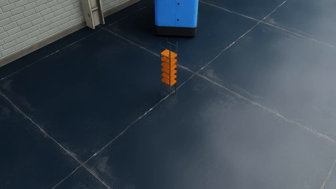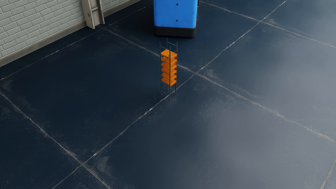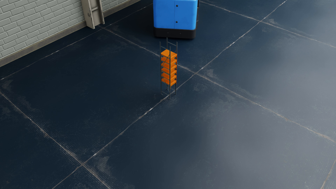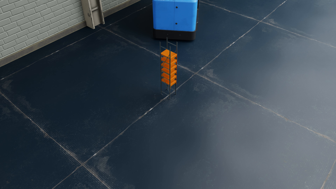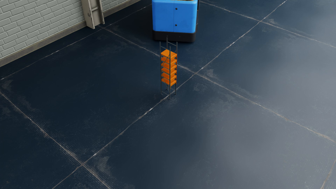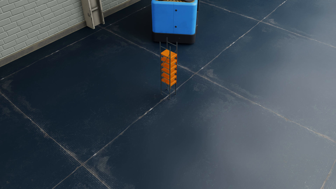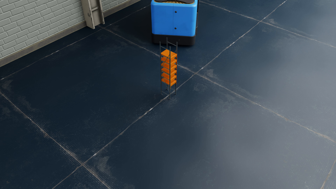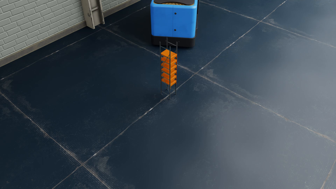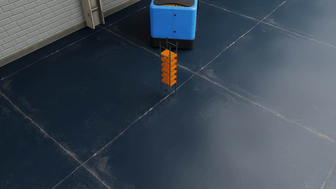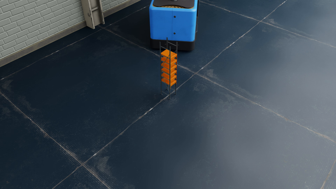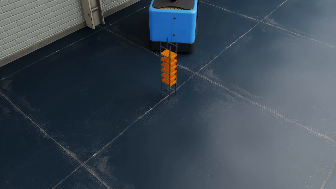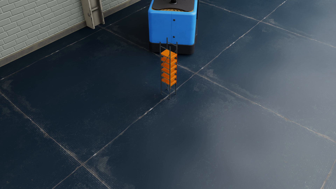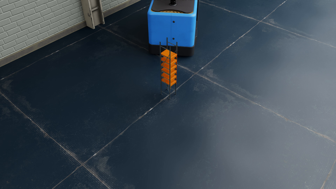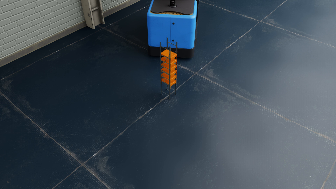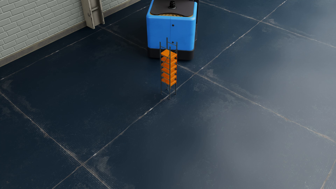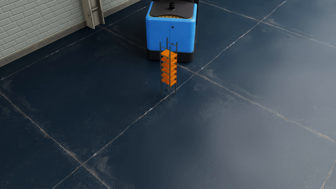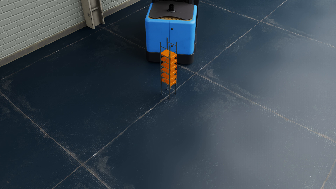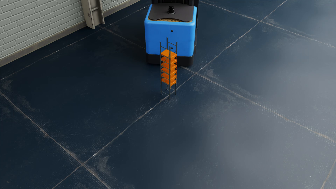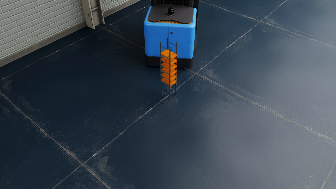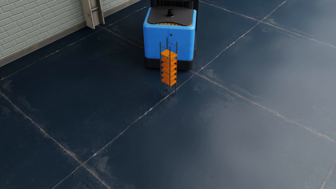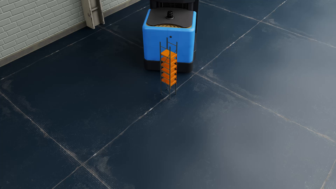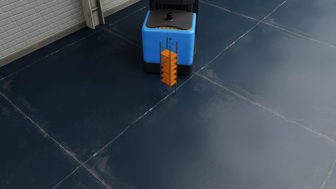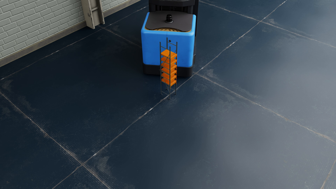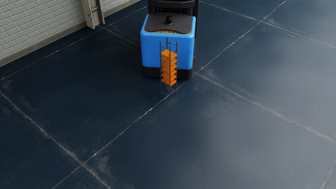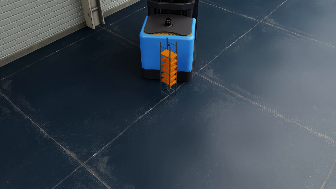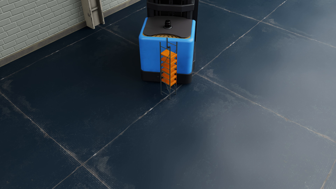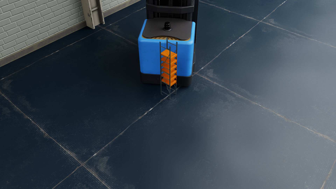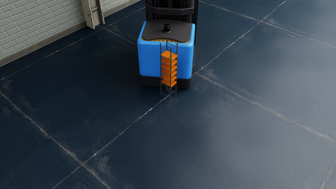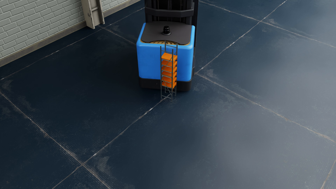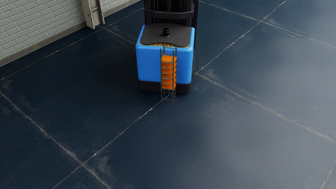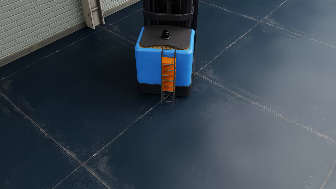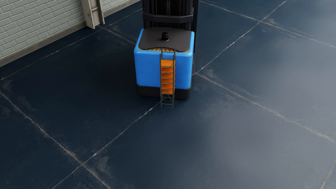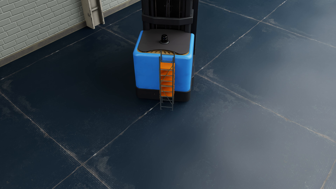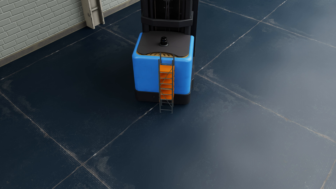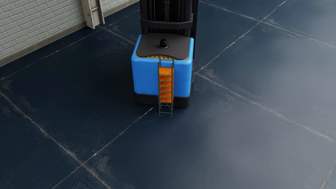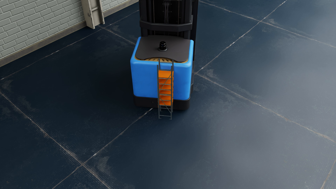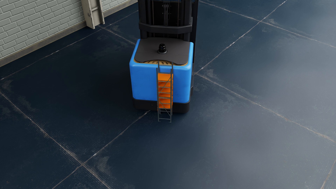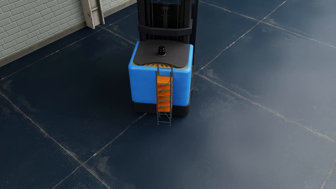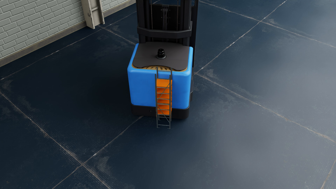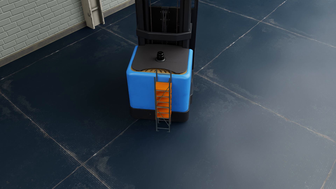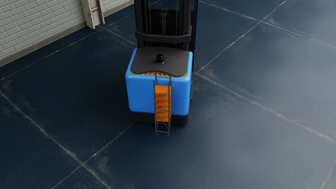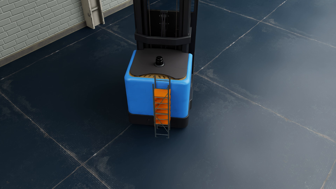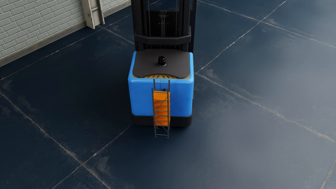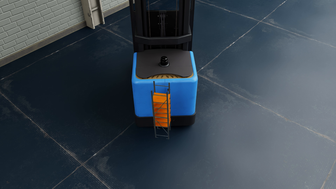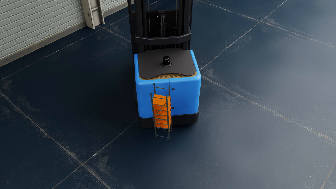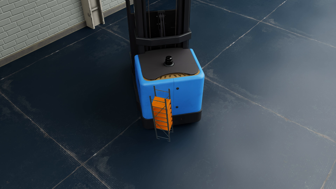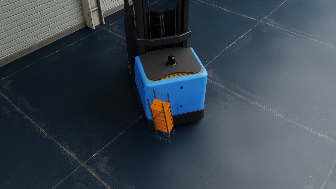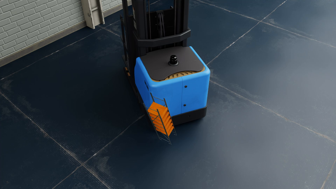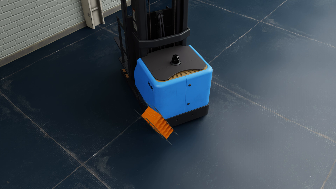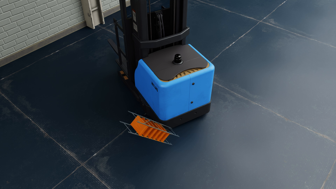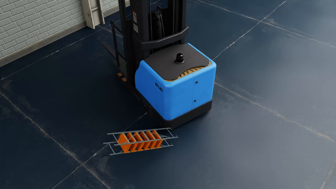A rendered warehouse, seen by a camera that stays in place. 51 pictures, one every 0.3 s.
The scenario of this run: A forklift runs into an object in its way.
